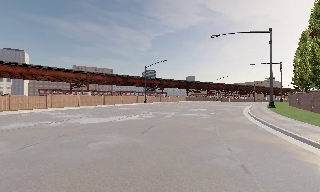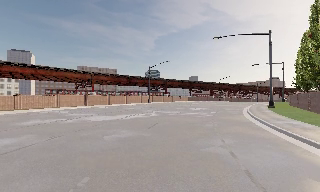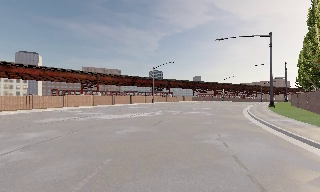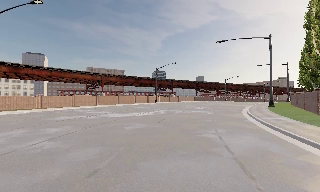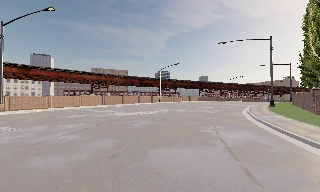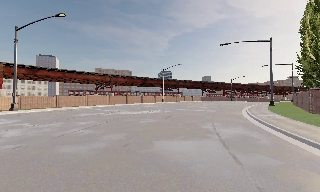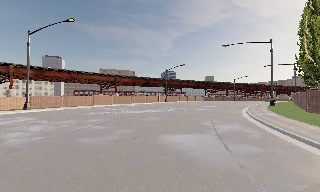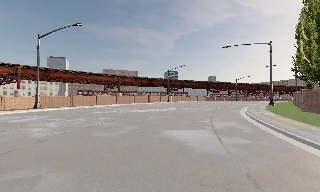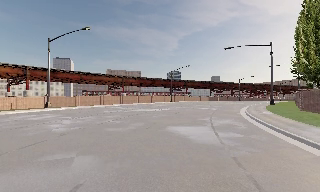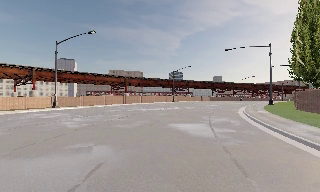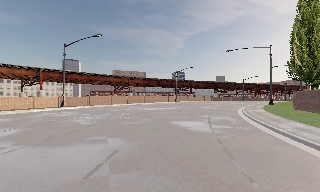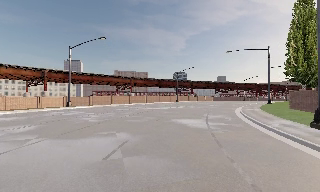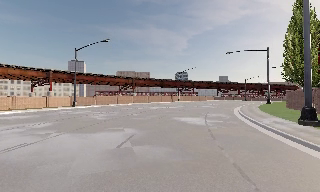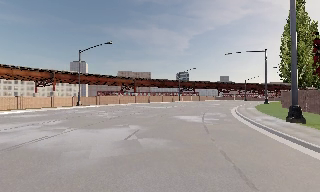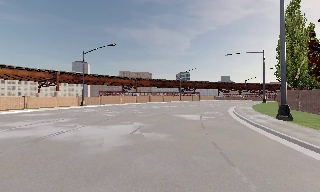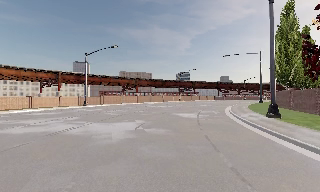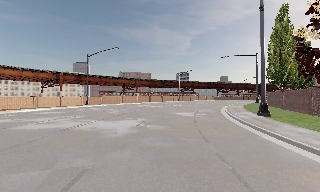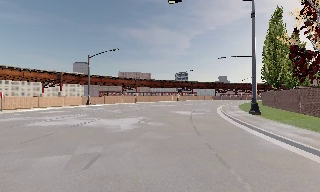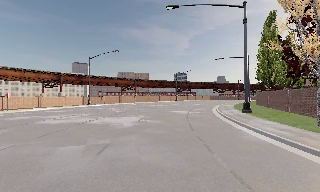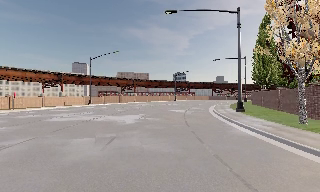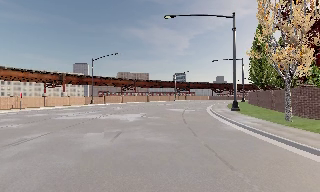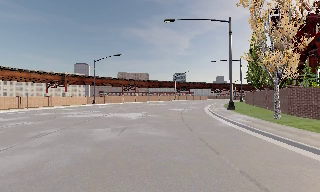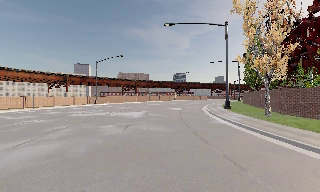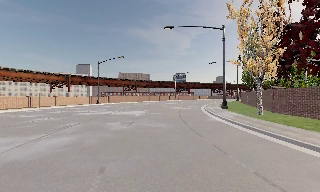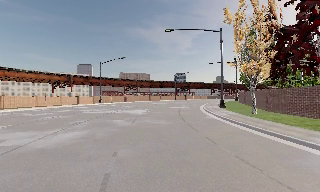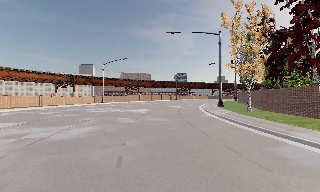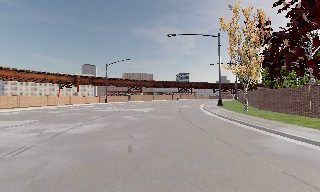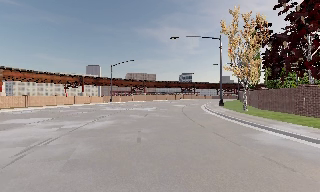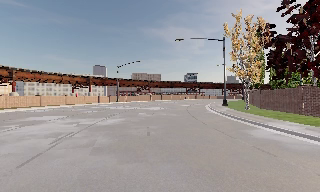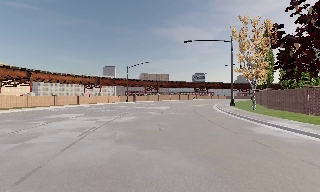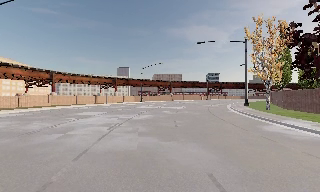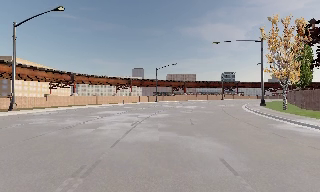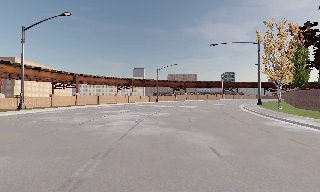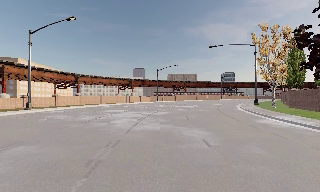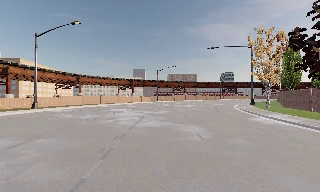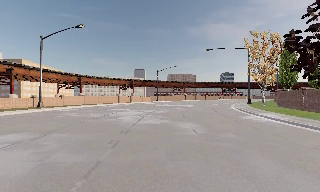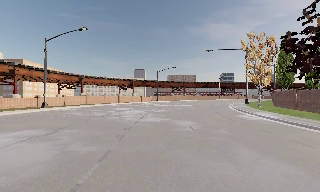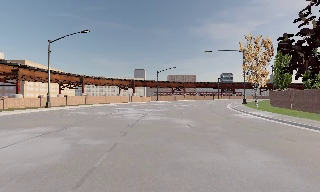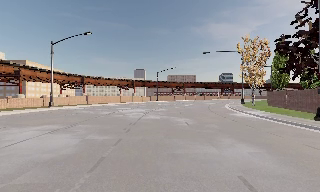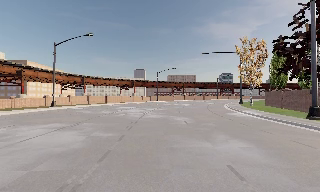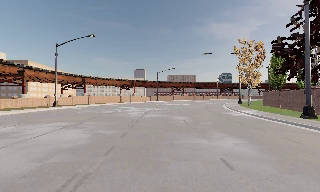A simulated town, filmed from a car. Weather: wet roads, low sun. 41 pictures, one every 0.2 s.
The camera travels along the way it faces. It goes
backward.
0.0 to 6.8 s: The scene slides to the right, as the camera pans about 30 degrees to its left. It travels backward, about 35 m, so what stands in front gets smaller.
6.8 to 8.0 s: The camera travels backward, about 4.5 m, so what stands in front gets smaller. It loses speed.
The film runs backward here.
